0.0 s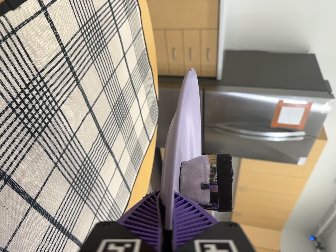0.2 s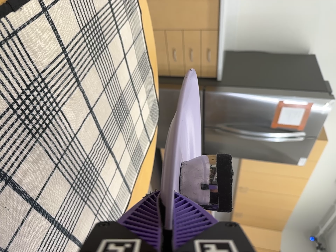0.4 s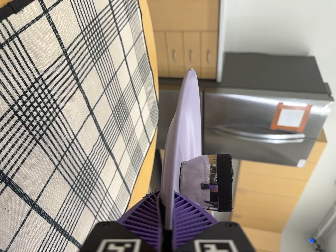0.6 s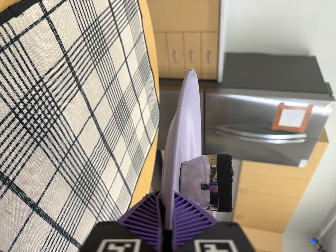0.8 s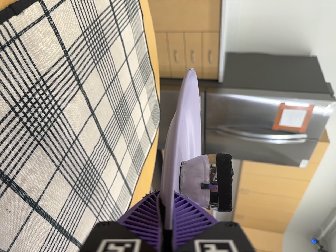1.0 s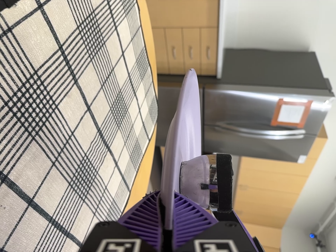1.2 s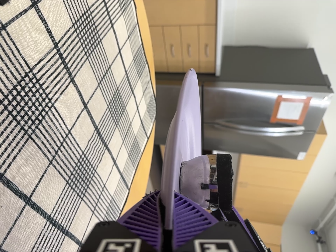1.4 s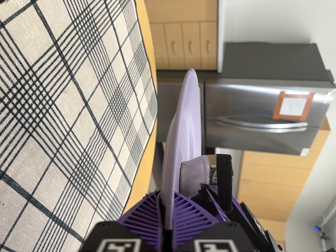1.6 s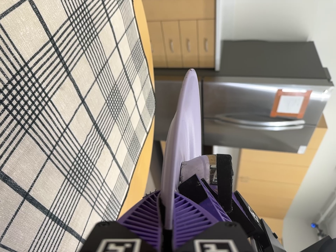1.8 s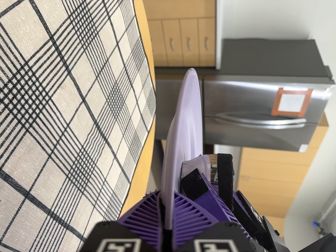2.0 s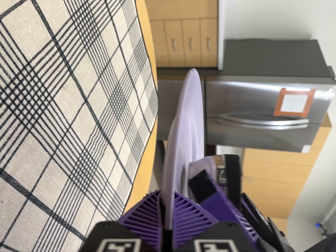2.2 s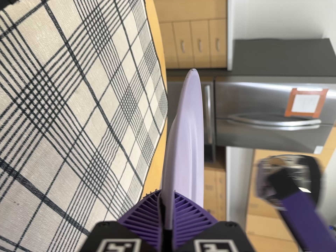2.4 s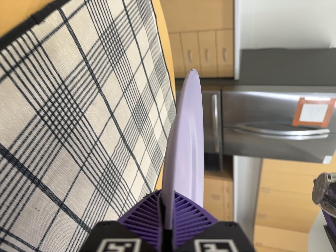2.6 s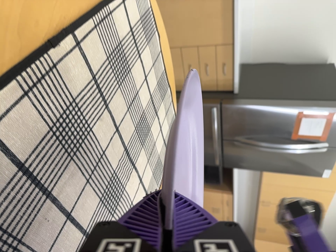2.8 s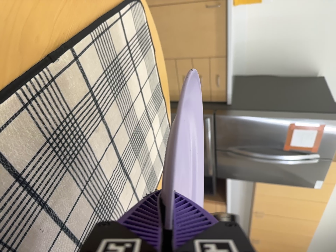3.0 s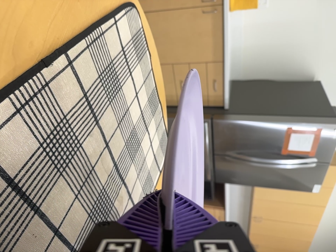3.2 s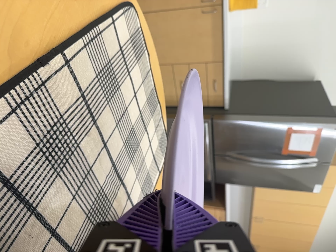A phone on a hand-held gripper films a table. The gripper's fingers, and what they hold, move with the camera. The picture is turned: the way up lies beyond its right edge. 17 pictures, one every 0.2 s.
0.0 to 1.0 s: The camera keeps its place and its aim.
1.0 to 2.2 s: The camera shifts only a little, or ends up much as it began.
2.2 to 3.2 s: The camera travels backward, about 5 cm, so what stands in front gets smaller. Its aim tips toward the top of its view by about 10 degrees, and the scene shifts downward.
The film runs forward here.
